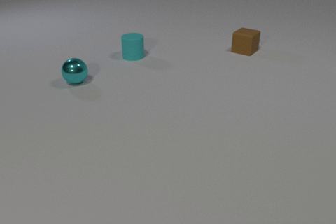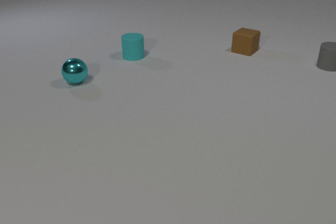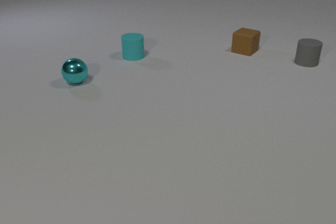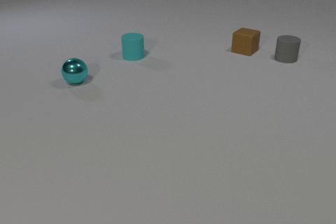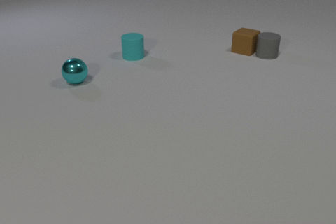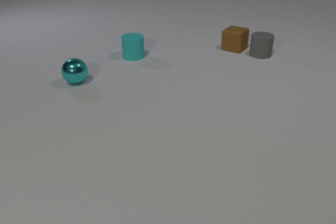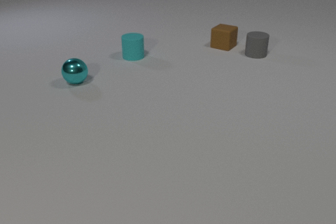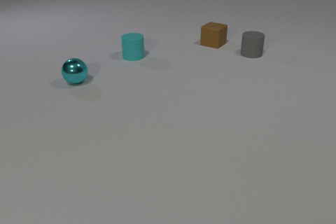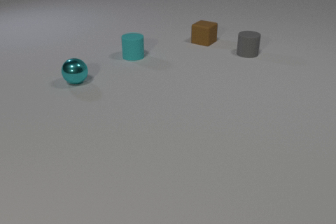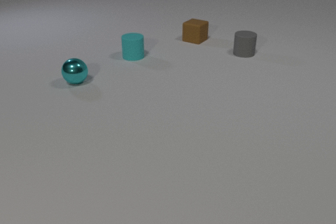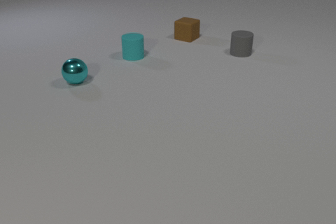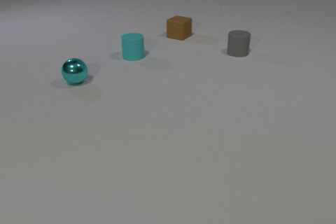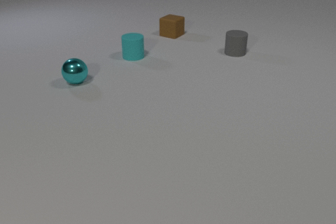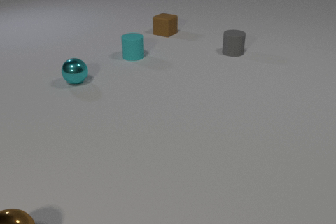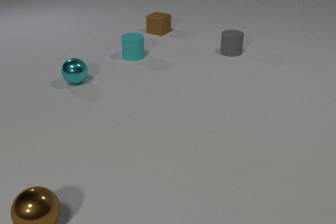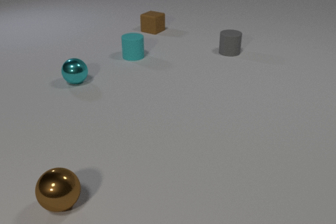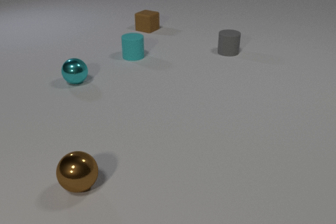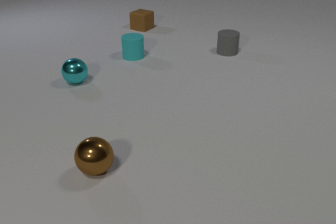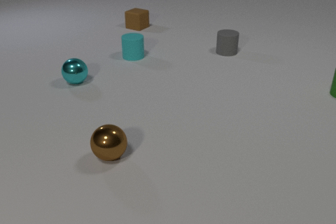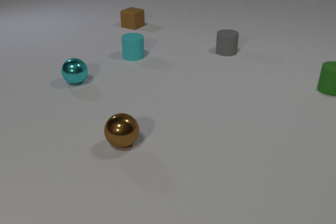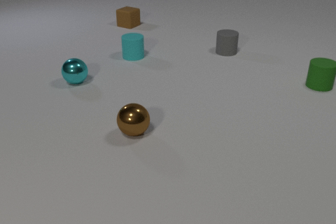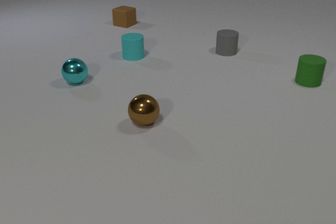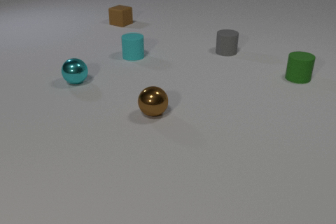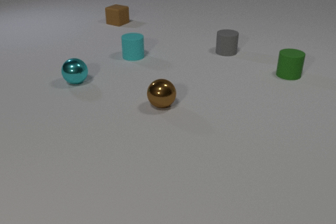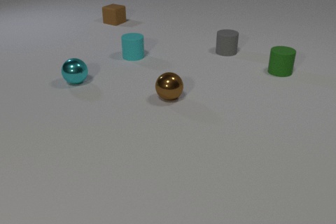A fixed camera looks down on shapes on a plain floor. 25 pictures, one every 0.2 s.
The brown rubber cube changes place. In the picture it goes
to the left.
The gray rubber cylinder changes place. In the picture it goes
to the left.
0.0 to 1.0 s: The gray rubber cylinder comes in at the right edge, slides to the left. The brown rubber cube slides to the left and away from the camera. The gray rubber cylinder and the brown rubber cube collide.
1.0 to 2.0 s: The gray rubber cylinder slides to the left. The brown rubber cube slides to the left and away from the camera.
2.0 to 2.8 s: The gray rubber cylinder slides to the left. The brown rubber cube slides to the left and away from the camera. The brown metal sphere comes in at the bottom edge, rolls to the right and away from the camera.
2.8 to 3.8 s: The gray rubber cylinder slides to the left. The brown rubber cube slides to the left and away from the camera. The green rubber cylinder comes in at the right edge, slides to the left and away from the camera. The brown metal sphere rolls away from the camera and to the right.
3.8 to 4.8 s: The brown rubber cube slides to the left and away from the camera. The green rubber cylinder slides to the left and away from the camera. The brown metal sphere rolls away from the camera and to the right.
Are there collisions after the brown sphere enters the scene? no.
What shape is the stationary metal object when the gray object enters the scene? sphere.
What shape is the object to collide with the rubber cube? cylinder.
